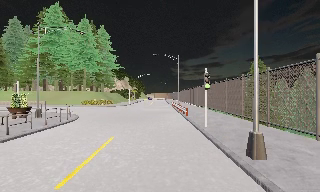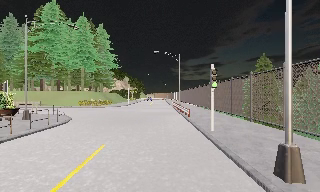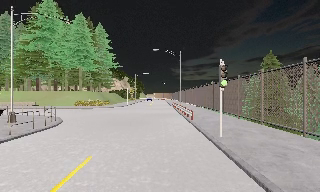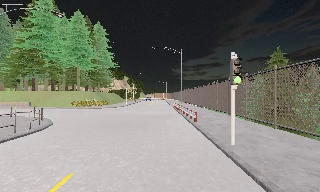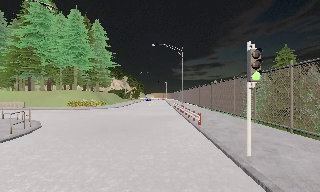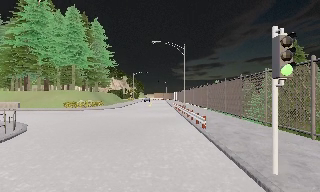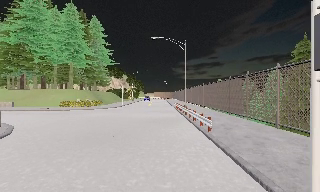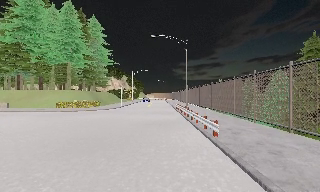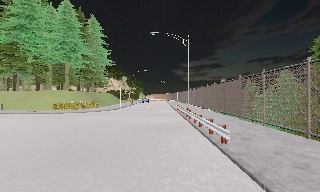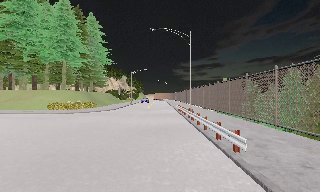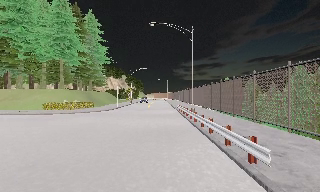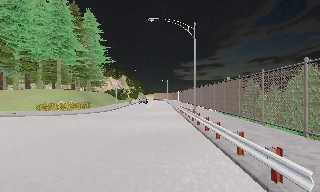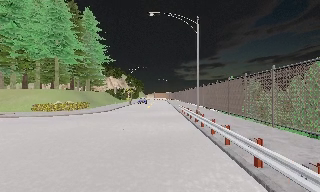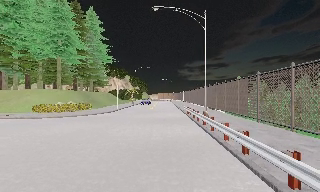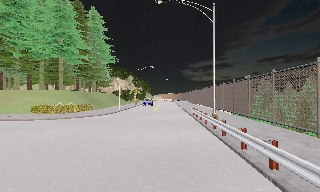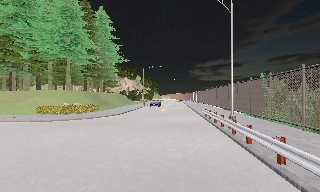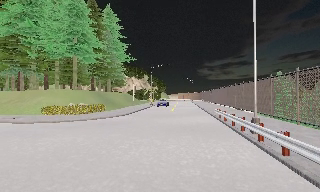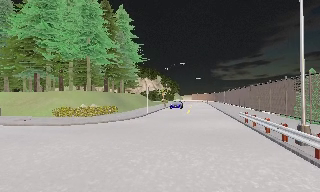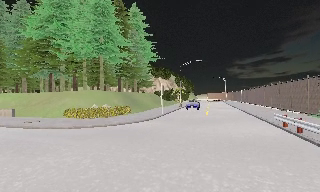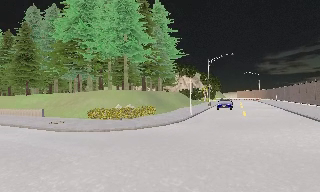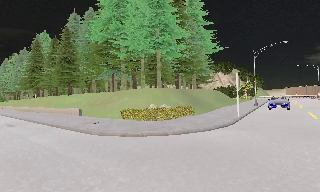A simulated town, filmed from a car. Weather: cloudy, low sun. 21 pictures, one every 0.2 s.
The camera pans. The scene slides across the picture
to the right.
The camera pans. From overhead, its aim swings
counterclockwise.
0.0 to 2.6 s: The camera travels forward, about 12 m, so what stands in front looms larger.
2.6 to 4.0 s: The scene slides to the right, as the camera pans about 35 degrees to its left. It travels forward, about 9 m. It gains speed.
The film runs forward here.
